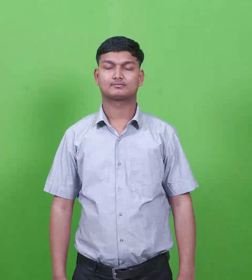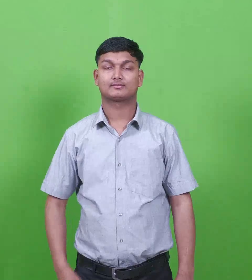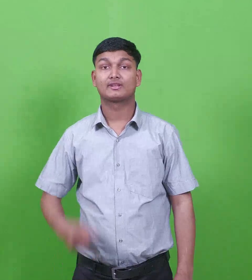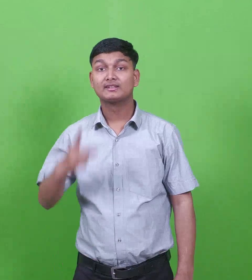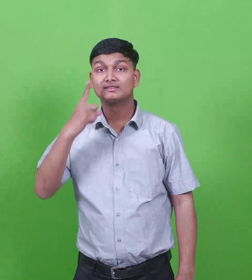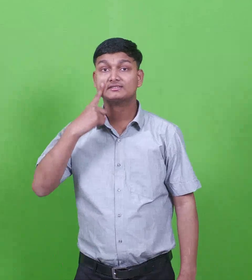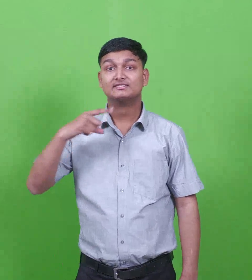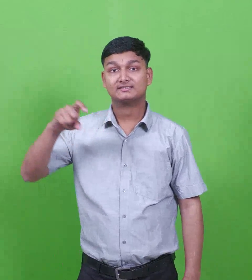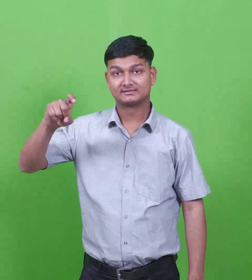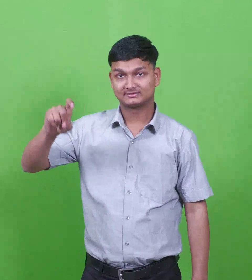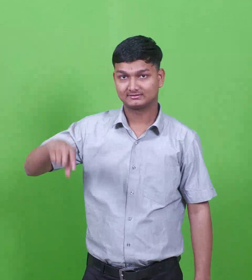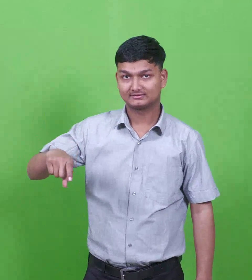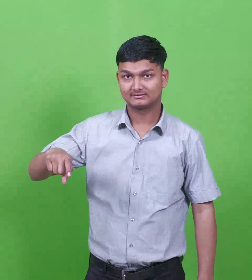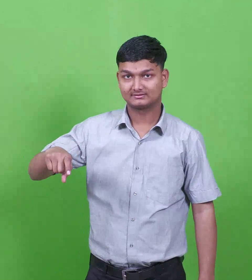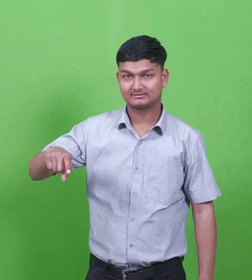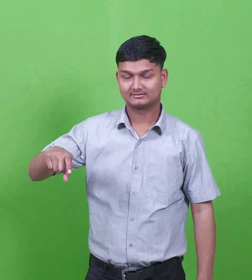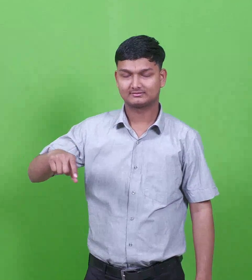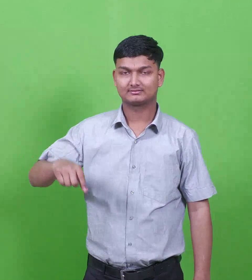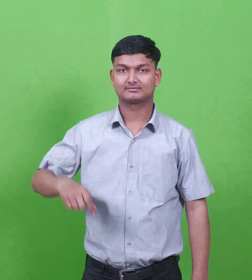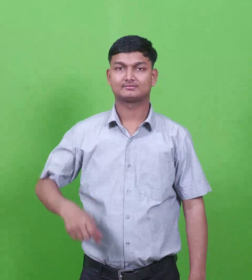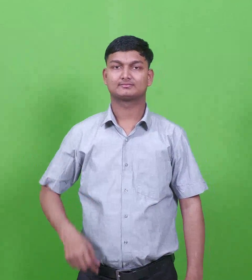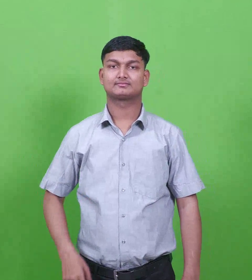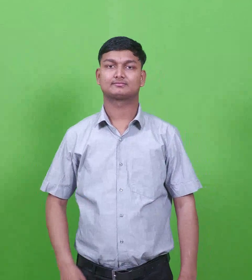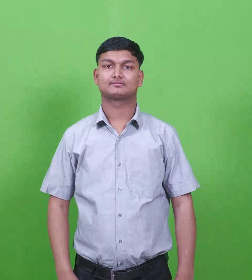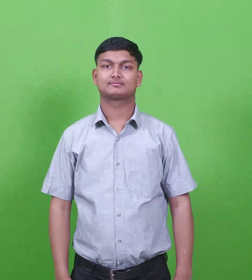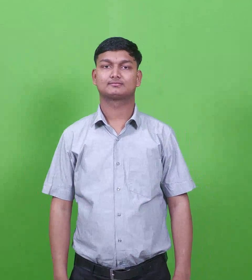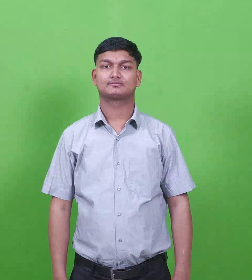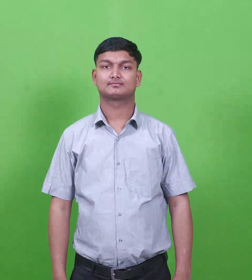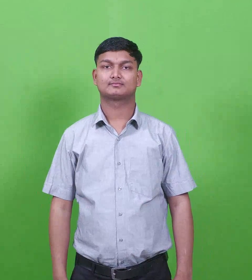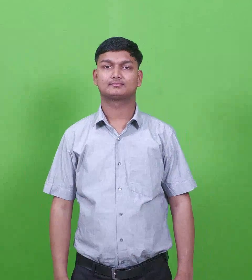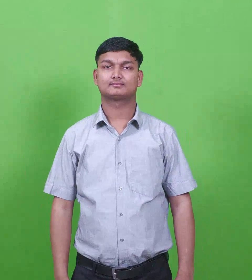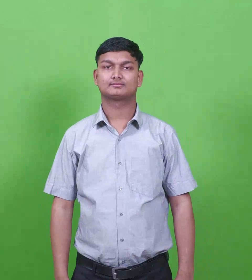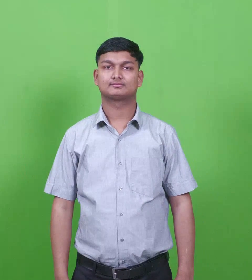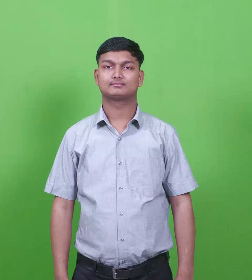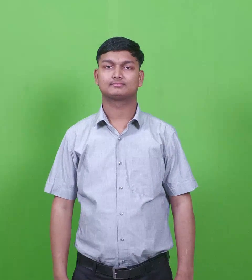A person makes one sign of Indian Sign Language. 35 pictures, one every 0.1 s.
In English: ampliatus
